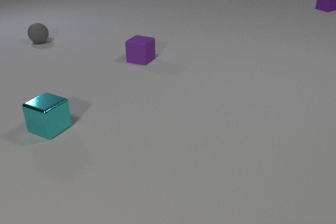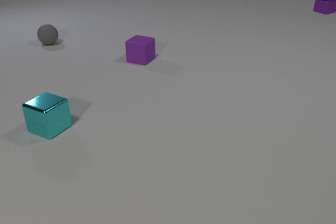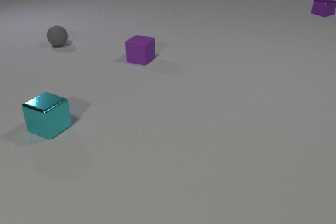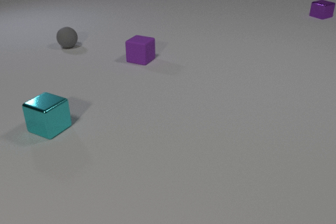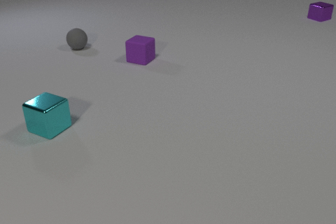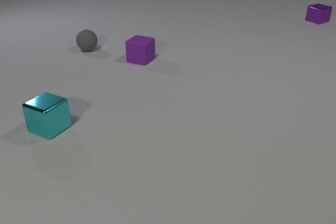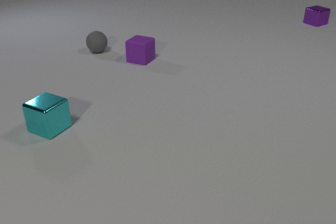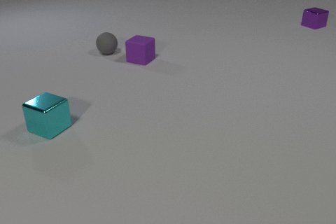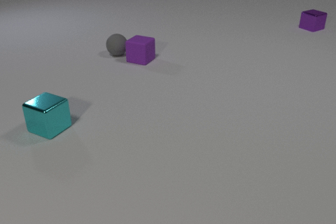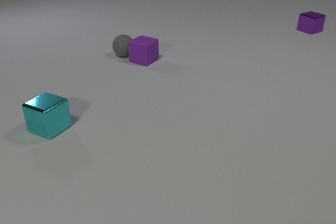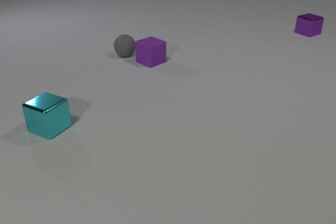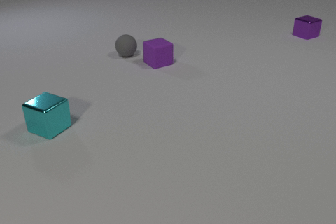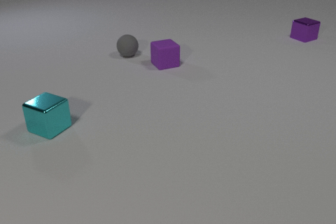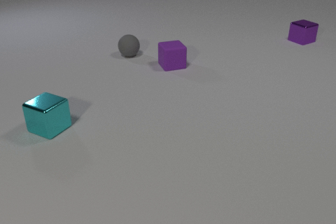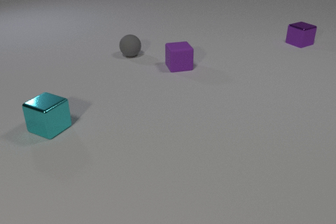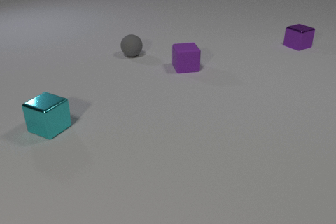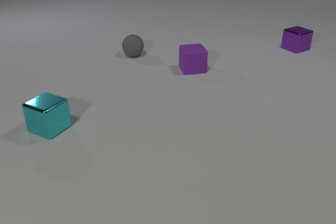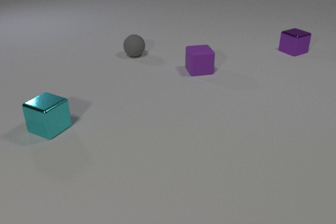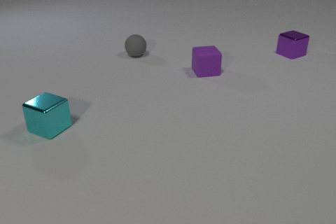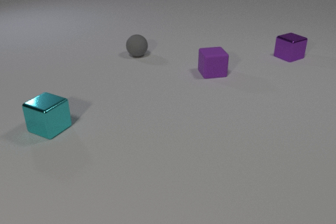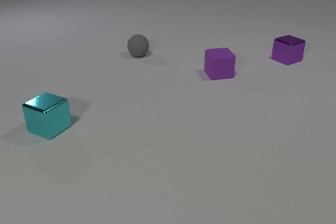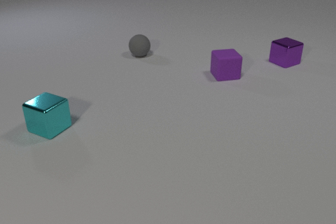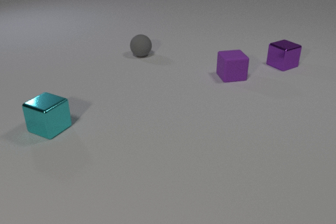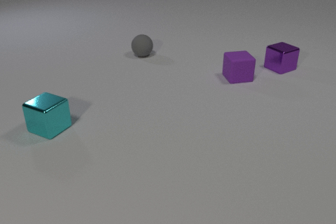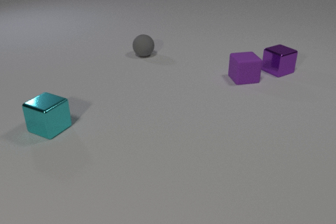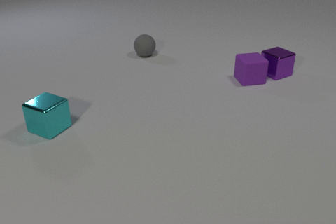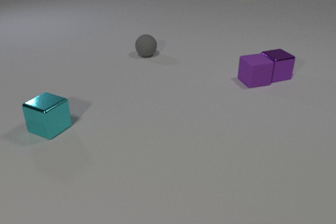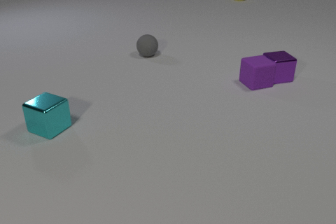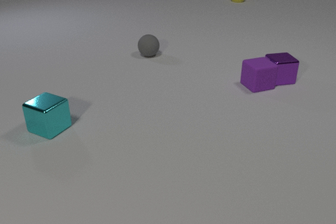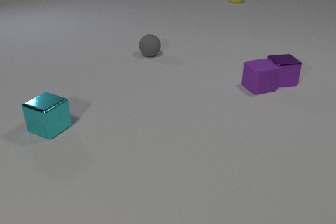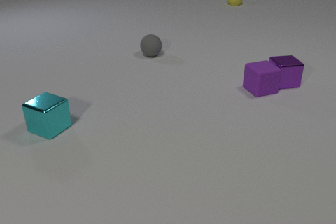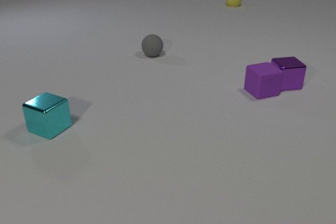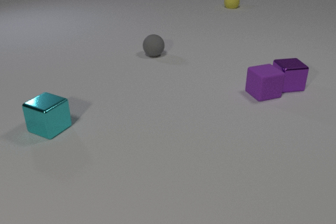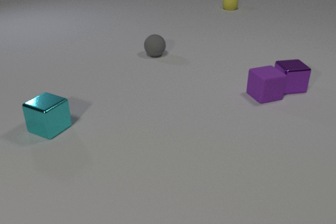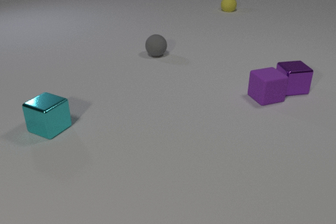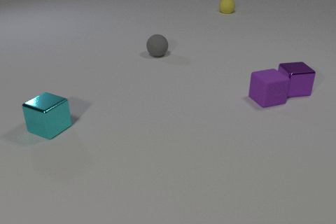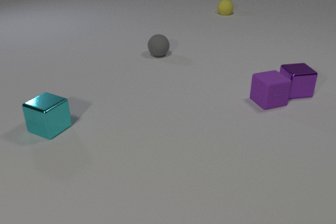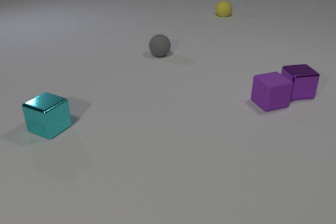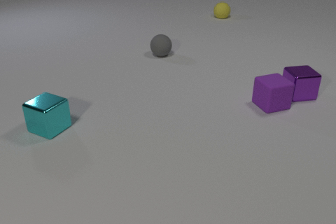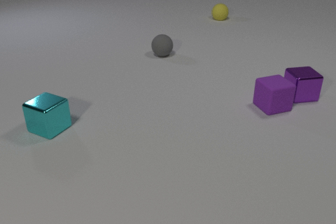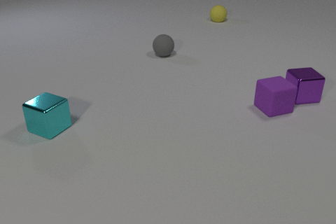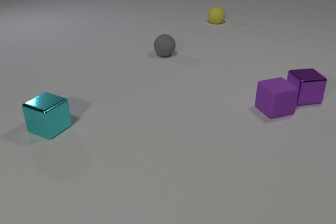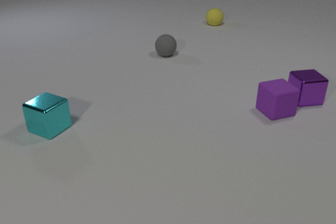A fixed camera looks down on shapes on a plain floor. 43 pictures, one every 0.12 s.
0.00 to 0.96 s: The gray rubber sphere rolls to the right and toward the camera. The purple metal cube slides toward the camera.
0.96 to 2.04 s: The gray rubber sphere rolls to the right. The purple rubber cube slides to the right and toward the camera, spins so that its near face slides to the left, clockwise seen from above. The purple metal cube slides toward the camera. The gray rubber sphere and the purple rubber cube collide.
2.04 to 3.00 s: The gray rubber sphere rolls to the right. The purple rubber cube slides to the right. The purple metal cube slides toward the camera.
3.00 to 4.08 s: The gray rubber sphere rolls to the right. The purple rubber cube slides toward the camera and to the right. The yellow rubber sphere comes in at the top edge, rolls toward the camera. The purple metal cube slides toward the camera and to the right, spins so that its near face slides to the left, clockwise seen from above. The purple rubber cube and the purple metal cube collide.
4.08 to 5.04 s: The gray rubber sphere rolls to the right. The purple rubber cube slides toward the camera. The yellow rubber sphere rolls toward the camera. The purple metal cube slides toward the camera and to the right.
How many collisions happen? 2.
What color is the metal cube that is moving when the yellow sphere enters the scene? purple.
What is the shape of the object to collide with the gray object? cube.
